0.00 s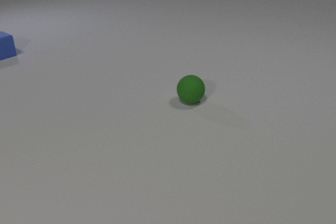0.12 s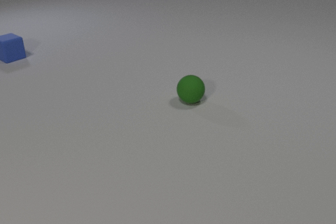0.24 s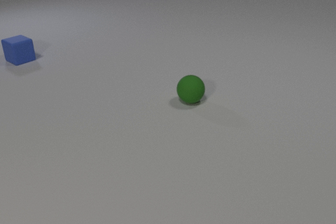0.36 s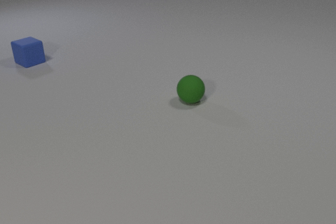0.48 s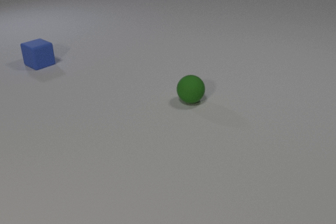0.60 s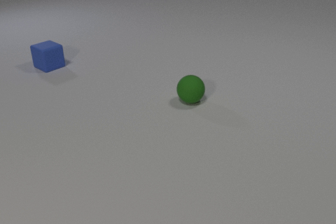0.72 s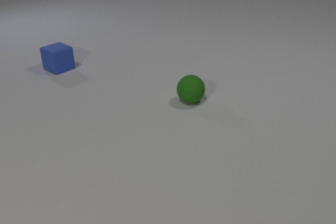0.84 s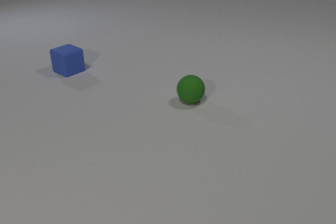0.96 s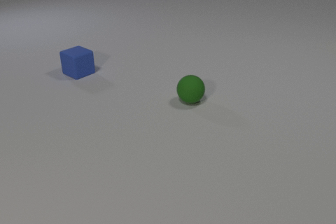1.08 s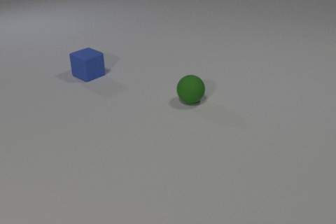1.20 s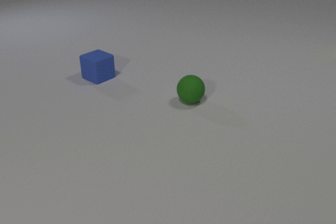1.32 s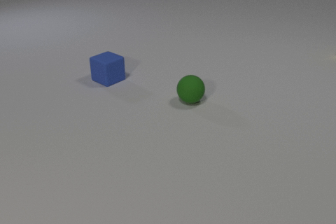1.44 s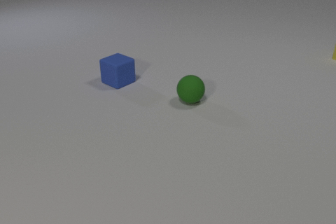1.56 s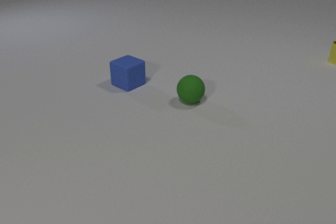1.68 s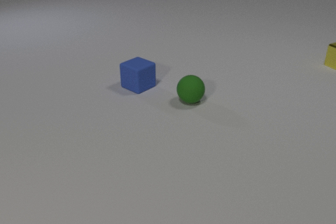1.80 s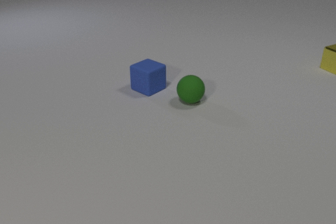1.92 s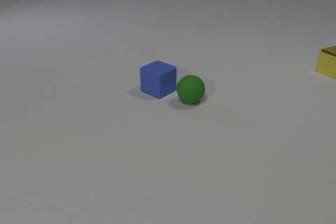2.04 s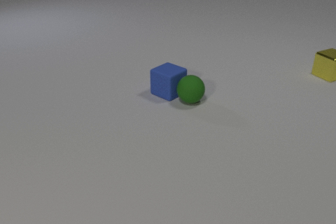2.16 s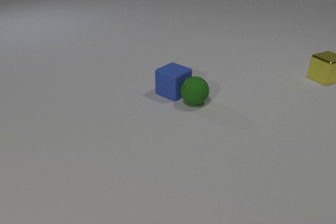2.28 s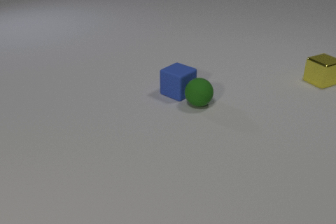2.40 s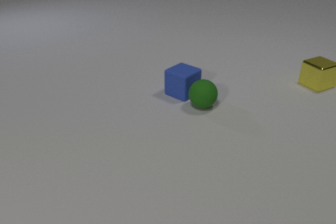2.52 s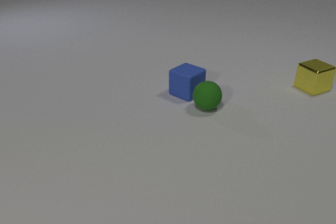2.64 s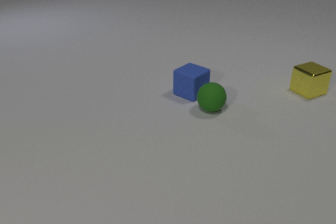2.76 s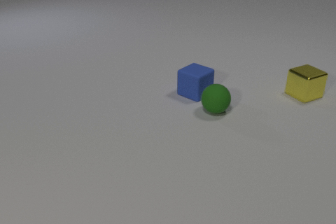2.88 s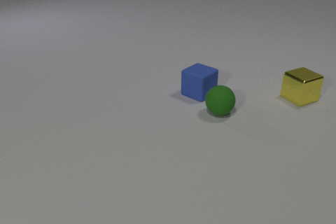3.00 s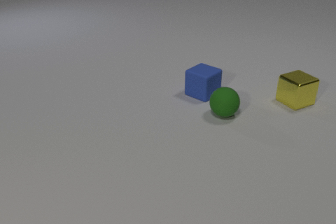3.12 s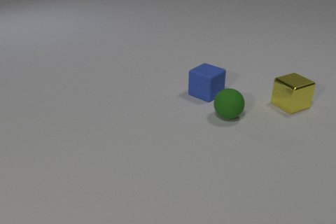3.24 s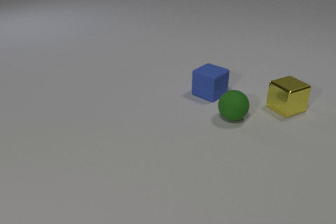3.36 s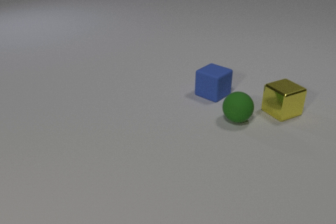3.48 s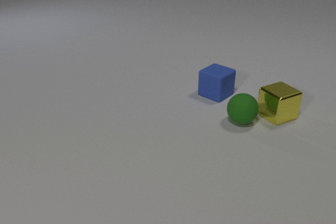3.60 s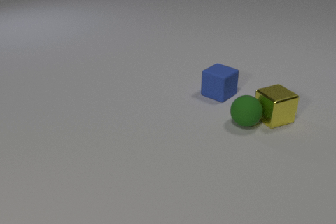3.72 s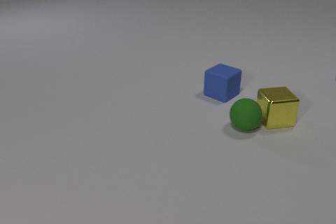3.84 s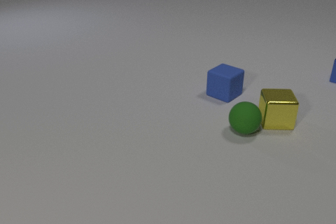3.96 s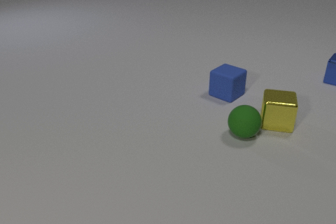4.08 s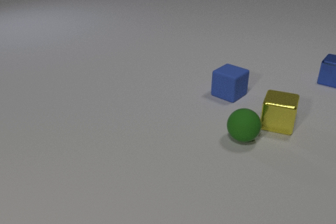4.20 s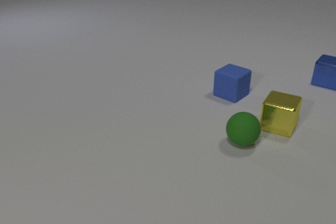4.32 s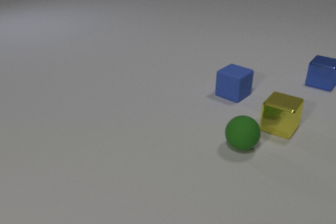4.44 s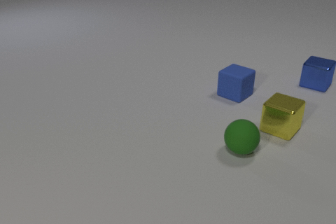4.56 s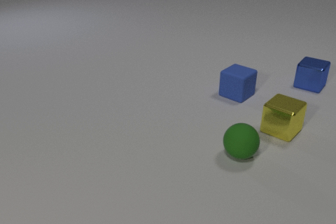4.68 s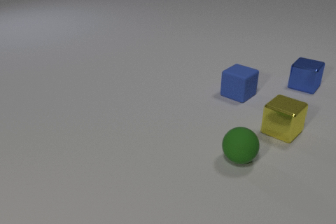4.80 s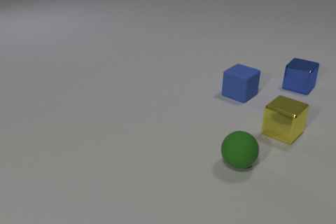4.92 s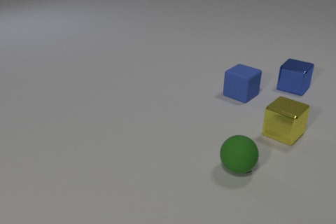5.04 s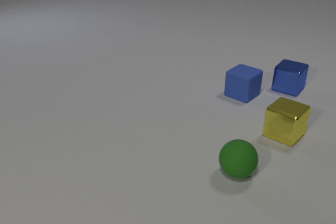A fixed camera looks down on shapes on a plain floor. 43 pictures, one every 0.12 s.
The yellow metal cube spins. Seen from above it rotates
clockwise.
The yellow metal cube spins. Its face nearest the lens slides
to the left.
0.00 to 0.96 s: The blue rubber cube slides to the right and toward the camera.
0.96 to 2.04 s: The blue rubber cube slides to the right and toward the camera. The yellow metal cube comes in at the right edge, slides toward the camera. The blue rubber cube and the green rubber sphere collide.
2.04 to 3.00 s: The blue rubber cube slides to the right. The green rubber sphere rolls to the right and toward the camera. The yellow metal cube slides toward the camera.
3.00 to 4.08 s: The blue rubber cube slides to the right. The green rubber sphere rolls toward the camera and to the right. The blue metal cube comes in at the right edge, slides to the left and toward the camera. The yellow metal cube slides toward the camera, spins so that its near face slides to the left, clockwise seen from above. The green rubber sphere and the yellow metal cube collide.
4.08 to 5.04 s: The blue rubber cube slides to the right. The green rubber sphere rolls toward the camera. The blue metal cube slides to the left and toward the camera. The yellow metal cube slides toward the camera and to the right.
What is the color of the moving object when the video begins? blue.
What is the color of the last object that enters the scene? blue.
How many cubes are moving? 3.
